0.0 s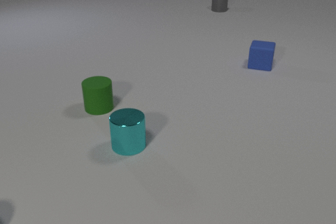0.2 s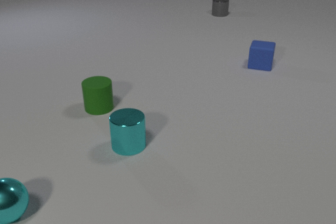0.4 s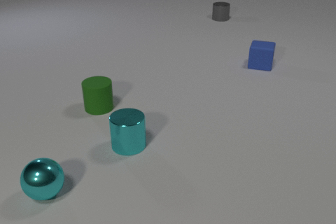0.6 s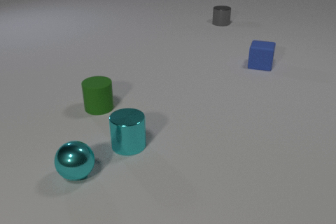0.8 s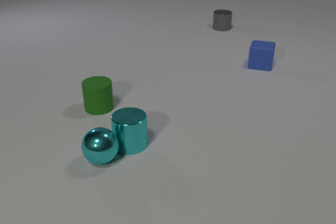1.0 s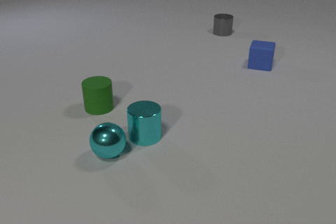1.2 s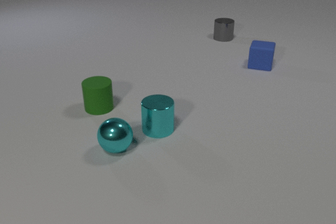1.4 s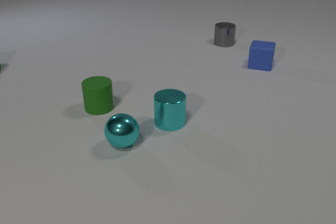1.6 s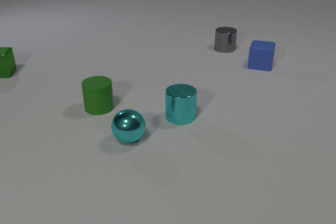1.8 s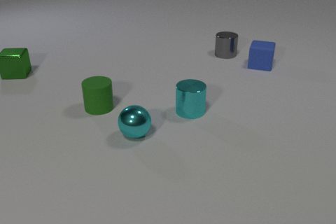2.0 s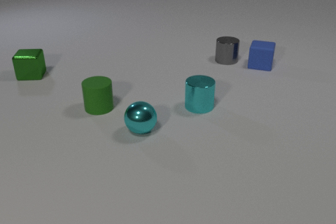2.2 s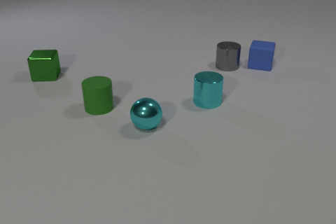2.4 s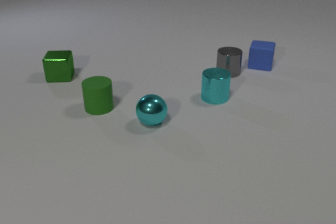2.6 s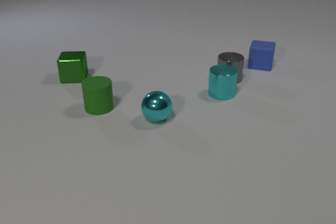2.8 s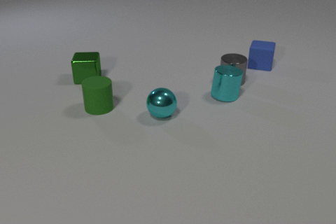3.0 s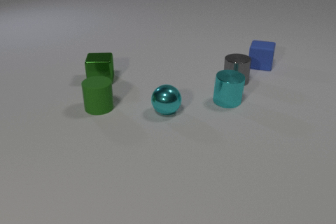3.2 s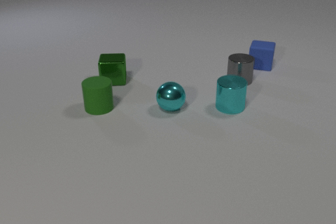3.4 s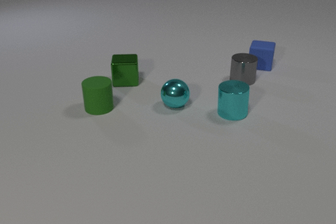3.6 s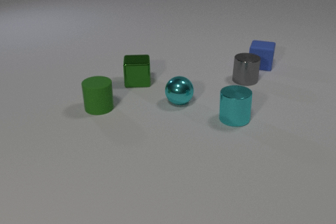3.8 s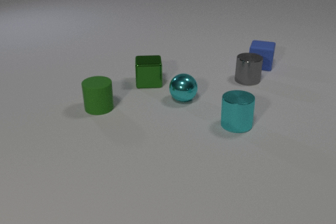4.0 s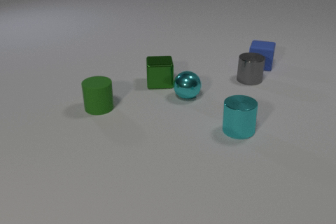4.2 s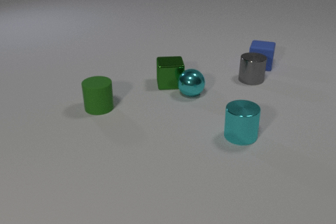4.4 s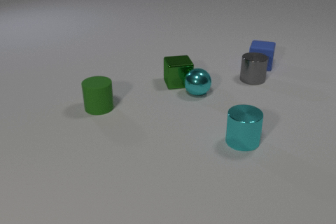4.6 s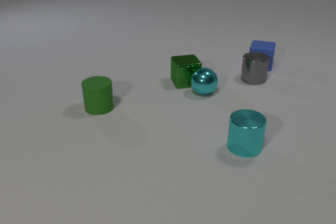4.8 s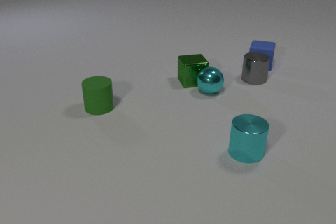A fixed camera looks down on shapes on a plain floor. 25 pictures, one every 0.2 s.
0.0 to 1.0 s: The cyan metal sphere comes in at the left edge, rolls to the right and away from the camera. The cyan metal cylinder slides to the right and away from the camera. The gray metal cylinder slides toward the camera. The cyan metal sphere and the cyan metal cylinder collide.
1.0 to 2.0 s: The cyan metal sphere rolls away from the camera and to the right. The cyan metal cylinder slides away from the camera and to the right. The green metal cube comes in at the left edge, slides to the right and toward the camera. The gray metal cylinder slides toward the camera.
2.0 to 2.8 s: The cyan metal sphere rolls away from the camera and to the right. The cyan metal cylinder slides to the right and away from the camera. The green metal cube slides to the right and toward the camera. The gray metal cylinder slides toward the camera. The cyan metal cylinder and the gray metal cylinder collide.
2.8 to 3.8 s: The cyan metal sphere rolls away from the camera and to the right. The cyan metal cylinder slides toward the camera. The green metal cube slides to the right. The gray metal cylinder slides to the right and away from the camera.
3.8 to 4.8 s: The cyan metal sphere rolls to the right and away from the camera. The cyan metal cylinder slides toward the camera. The green metal cube slides to the right. The gray metal cylinder slides to the right. The cyan metal sphere and the green metal cube collide.
How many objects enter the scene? 2.
What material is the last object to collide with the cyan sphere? metal.
How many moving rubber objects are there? 0.
